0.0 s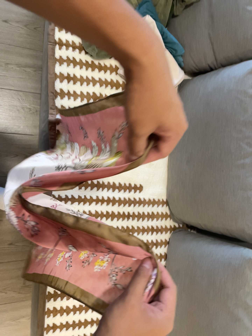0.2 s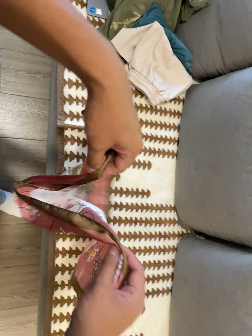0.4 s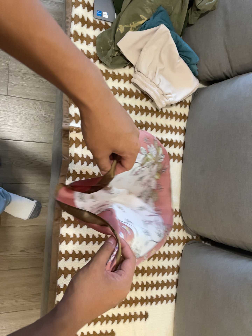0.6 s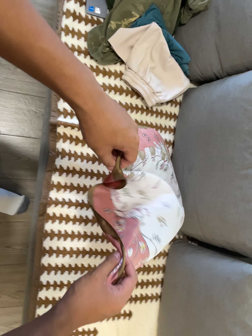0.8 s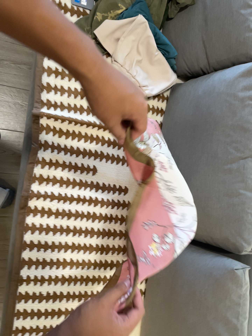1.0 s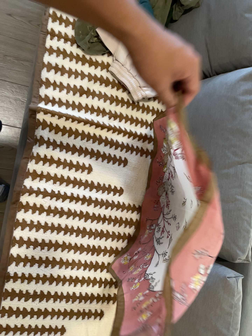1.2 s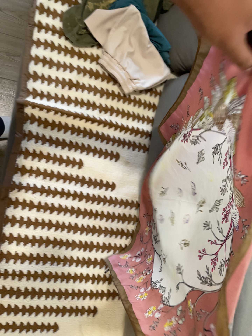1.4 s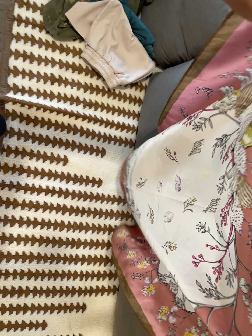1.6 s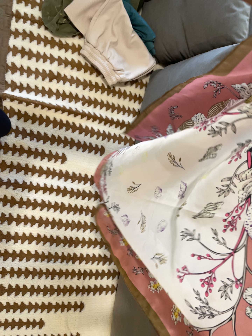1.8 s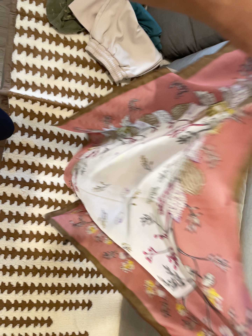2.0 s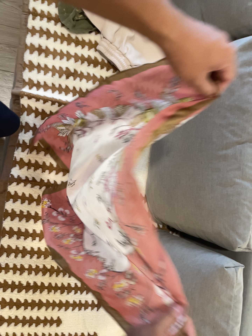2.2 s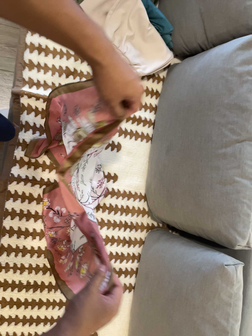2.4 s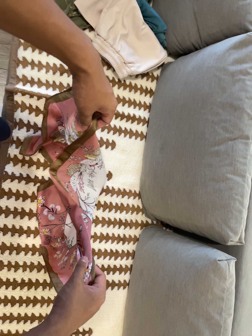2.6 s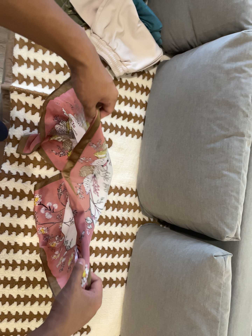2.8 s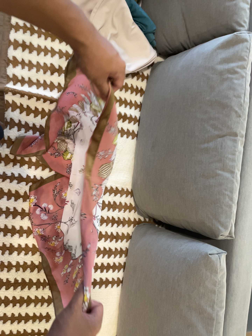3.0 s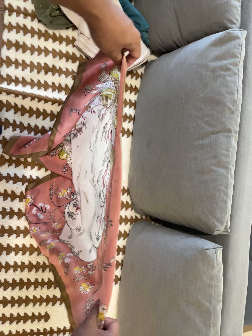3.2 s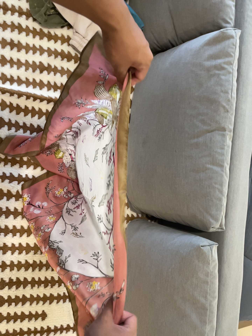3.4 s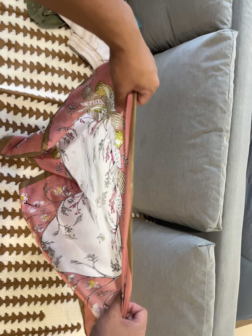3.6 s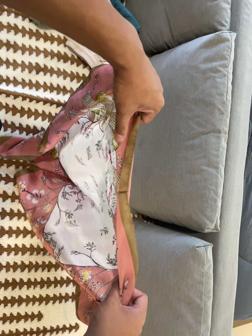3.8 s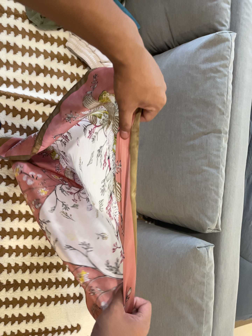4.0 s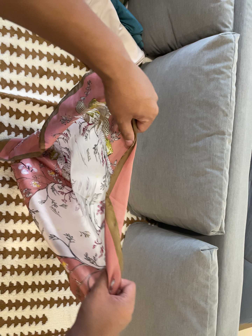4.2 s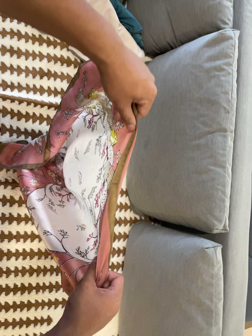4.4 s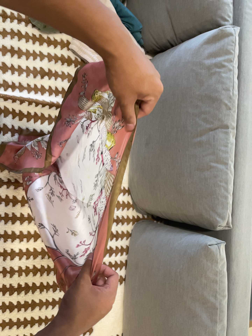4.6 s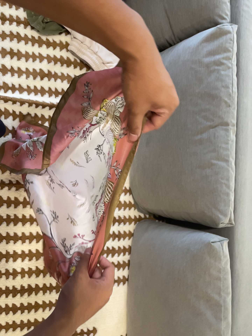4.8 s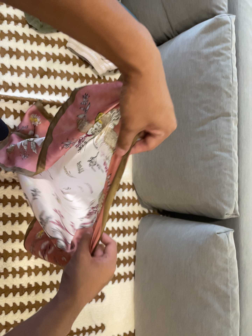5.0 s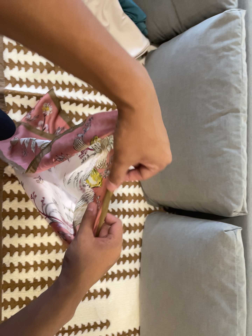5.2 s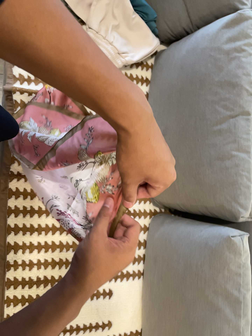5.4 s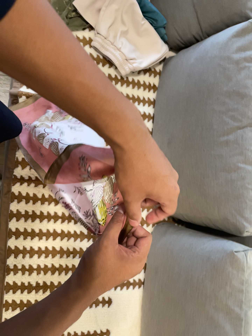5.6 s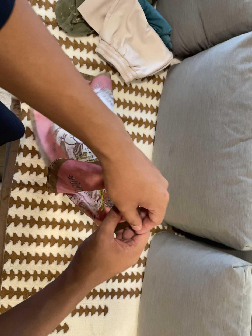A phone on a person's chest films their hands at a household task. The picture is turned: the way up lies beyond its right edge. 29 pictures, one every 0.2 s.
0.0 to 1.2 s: The camera travels to its right, toward the bottom of its view and forward, about 16 cm, so close, fixed things drift to the left.
1.2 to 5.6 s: The camera shifts only a little, or ends up much as it began.
The film runs backward here.
